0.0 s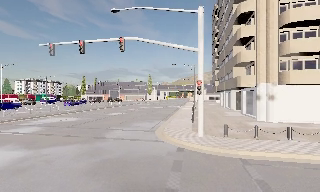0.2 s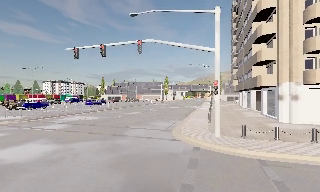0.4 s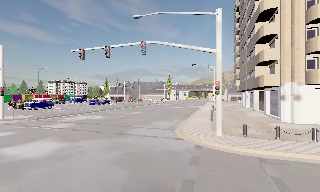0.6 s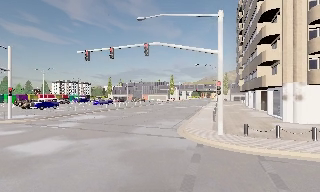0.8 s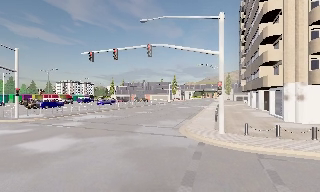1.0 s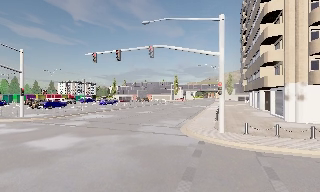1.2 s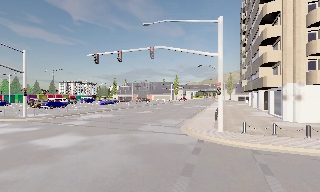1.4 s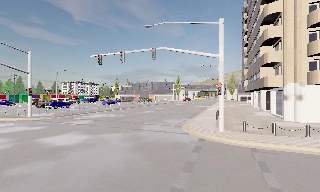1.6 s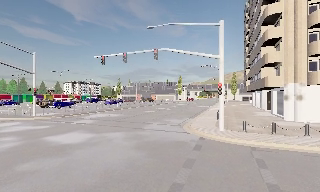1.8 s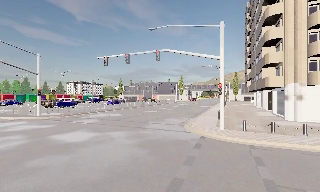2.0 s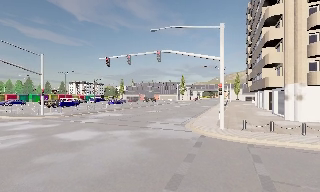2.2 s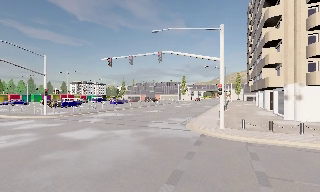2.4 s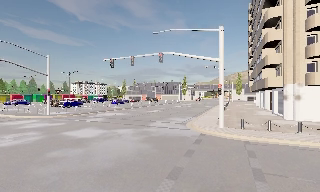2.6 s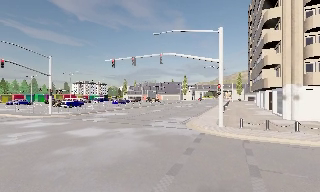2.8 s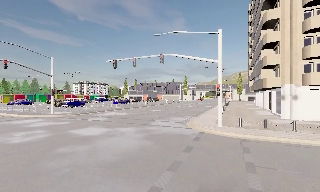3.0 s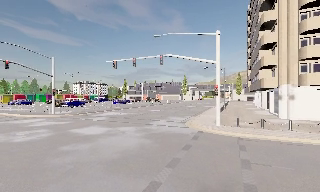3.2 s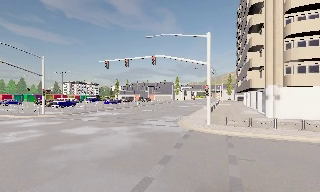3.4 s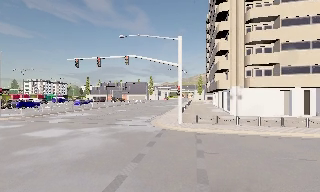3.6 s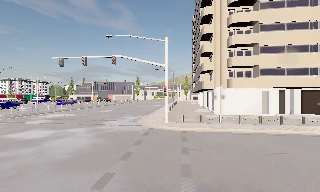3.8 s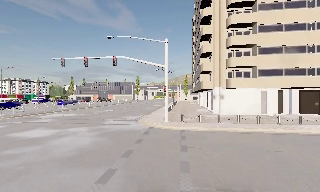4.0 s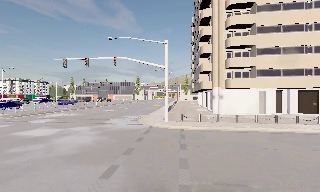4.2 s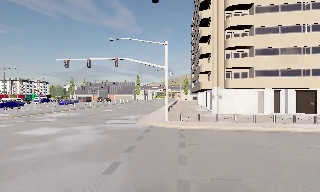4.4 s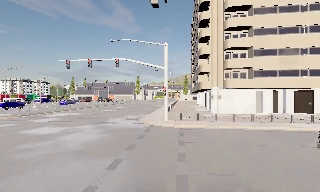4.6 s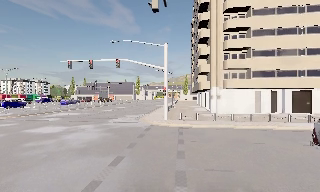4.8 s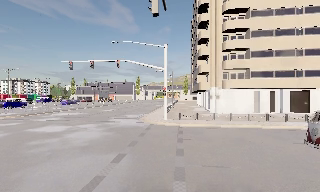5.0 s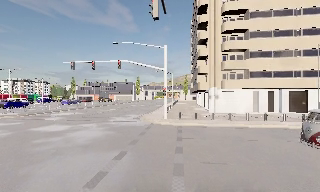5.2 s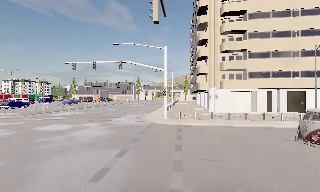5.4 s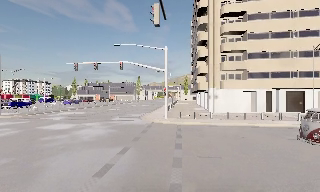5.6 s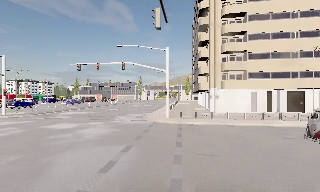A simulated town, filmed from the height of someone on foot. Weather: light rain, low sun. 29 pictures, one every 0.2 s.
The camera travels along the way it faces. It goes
backward.
0.0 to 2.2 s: The scene slides to the right, as the camera pans about 10 degrees to its left. It travels backward, about 3 m, so what stands in front gets smaller.
2.2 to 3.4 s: The scene slides to the left, as the camera pans about 10 degrees to its right. It travels backward, about 1.5 m, so what stands in front gets smaller.
3.4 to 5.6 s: The camera travels backward, about 3 m, so what stands in front gets smaller.
The film runs backward here.
